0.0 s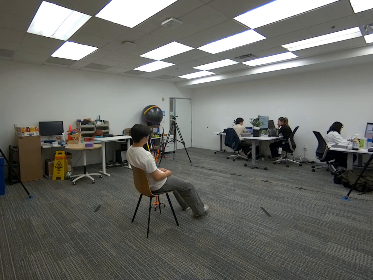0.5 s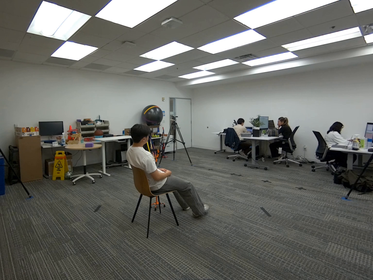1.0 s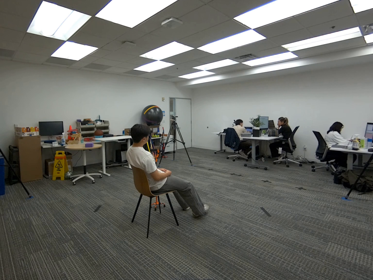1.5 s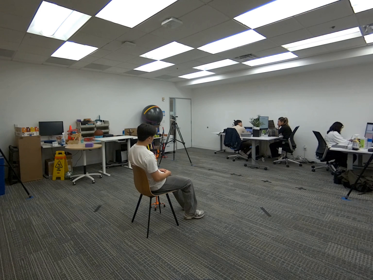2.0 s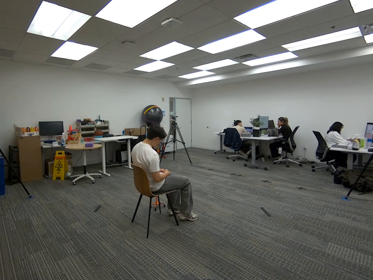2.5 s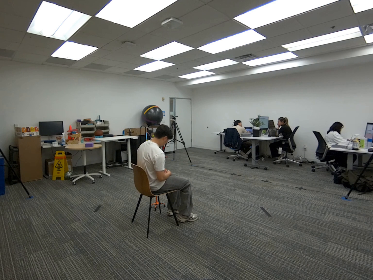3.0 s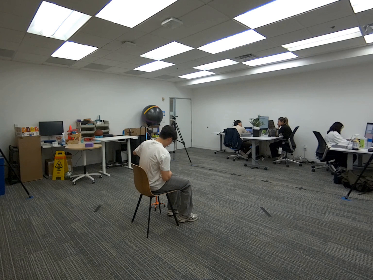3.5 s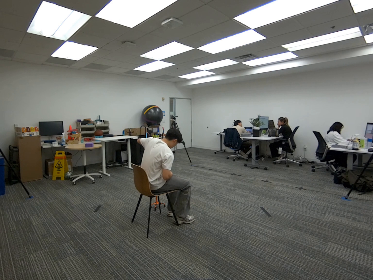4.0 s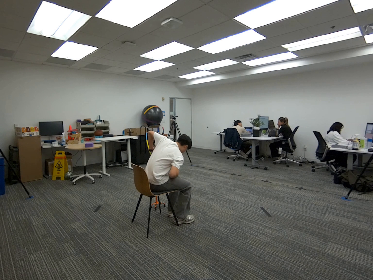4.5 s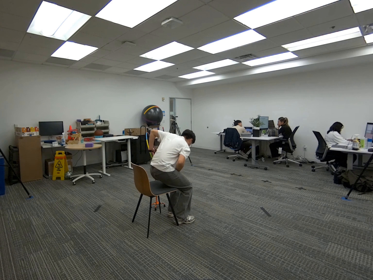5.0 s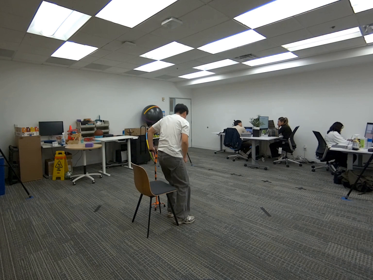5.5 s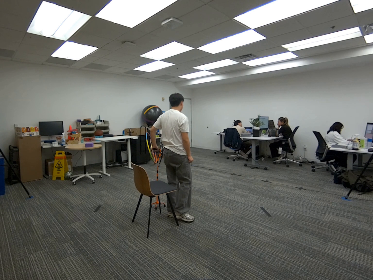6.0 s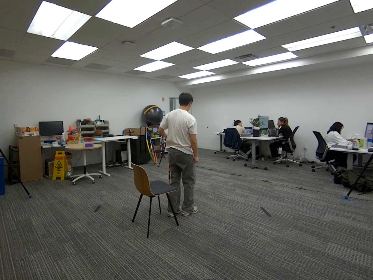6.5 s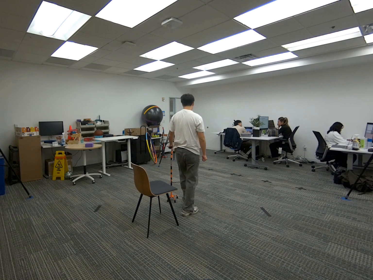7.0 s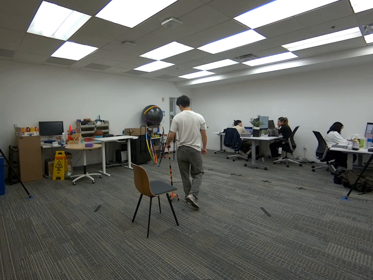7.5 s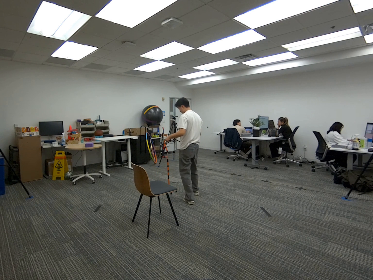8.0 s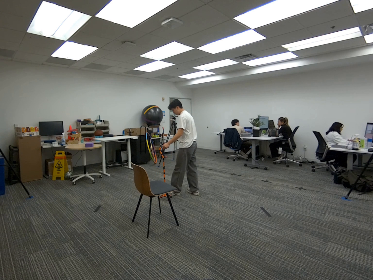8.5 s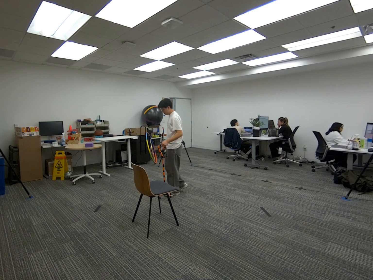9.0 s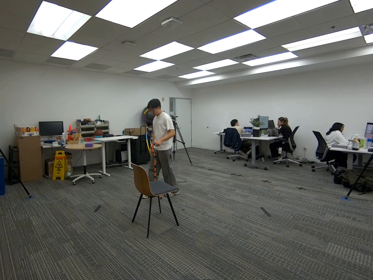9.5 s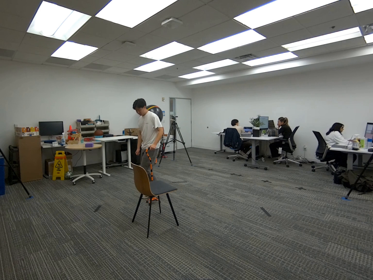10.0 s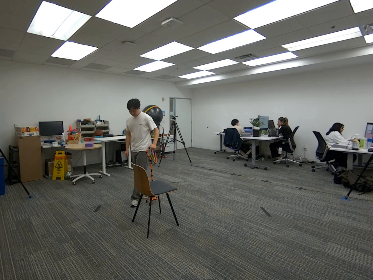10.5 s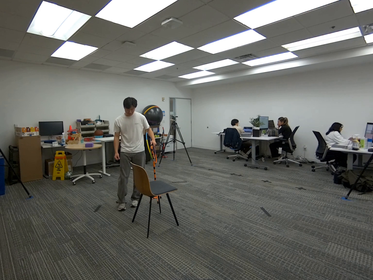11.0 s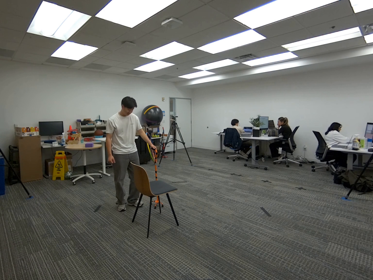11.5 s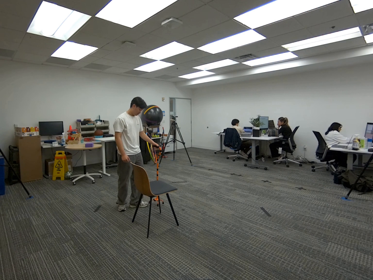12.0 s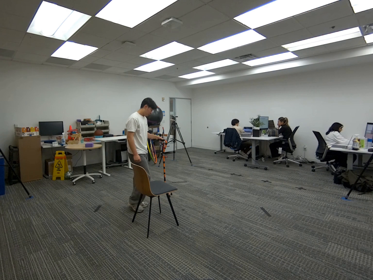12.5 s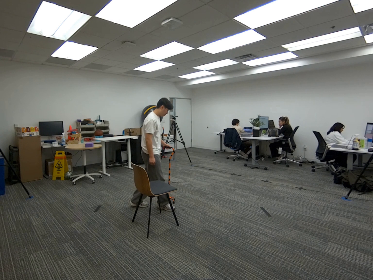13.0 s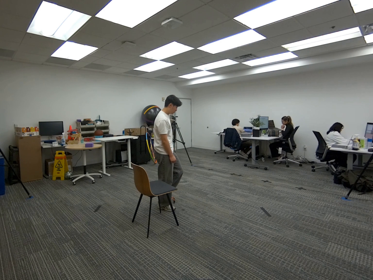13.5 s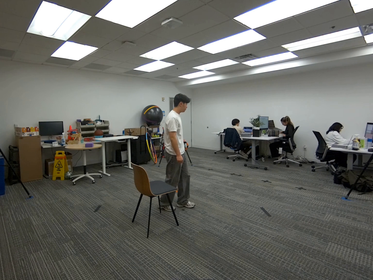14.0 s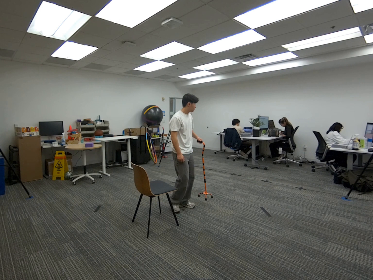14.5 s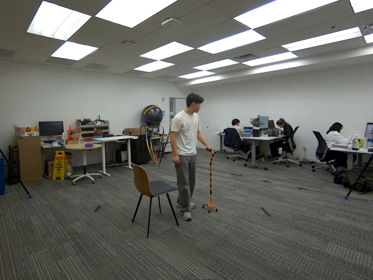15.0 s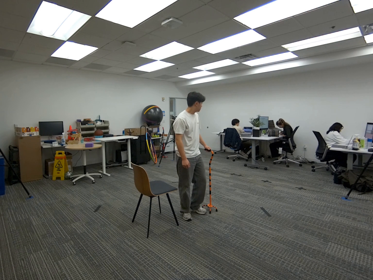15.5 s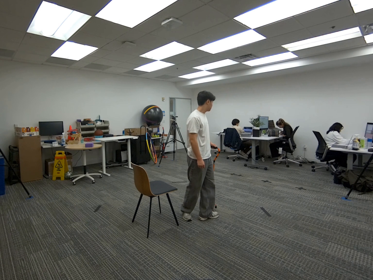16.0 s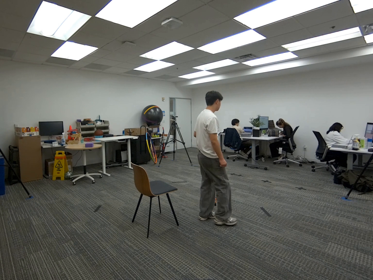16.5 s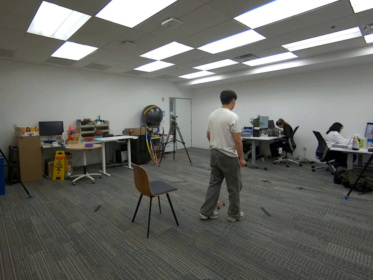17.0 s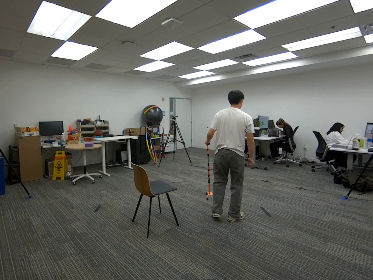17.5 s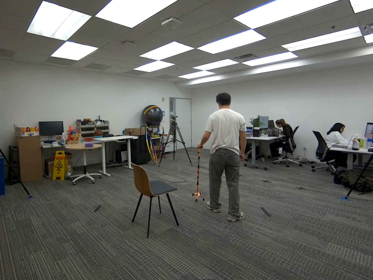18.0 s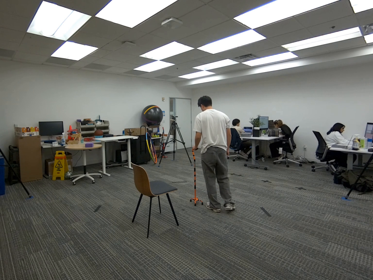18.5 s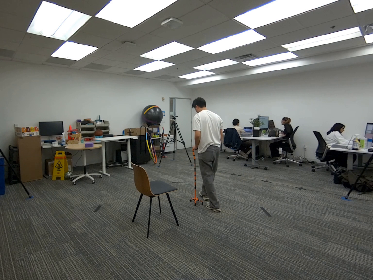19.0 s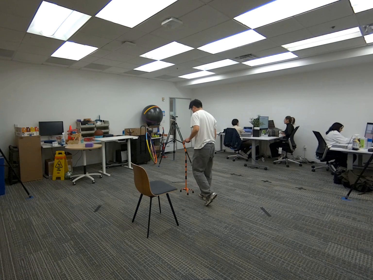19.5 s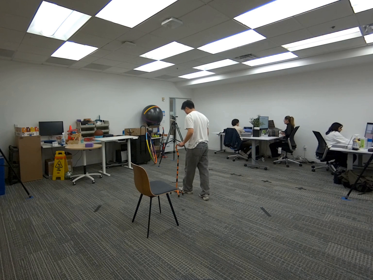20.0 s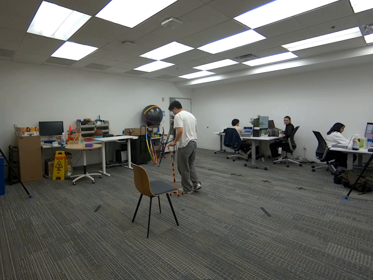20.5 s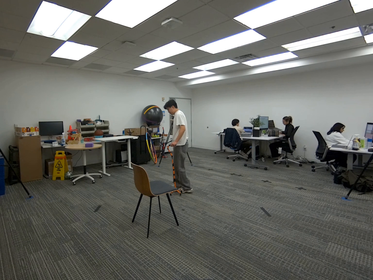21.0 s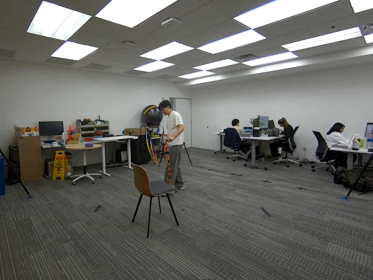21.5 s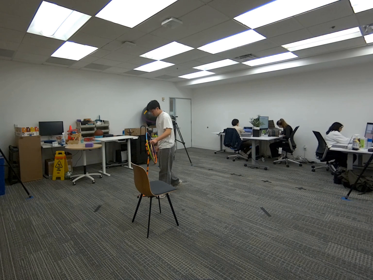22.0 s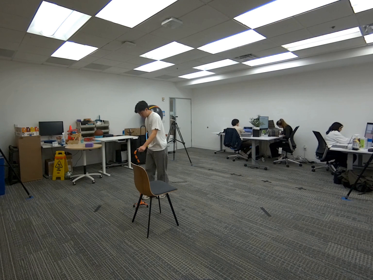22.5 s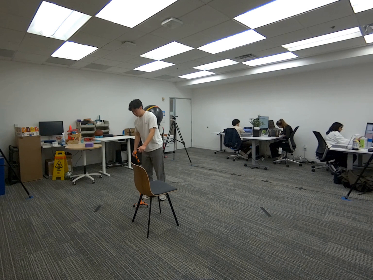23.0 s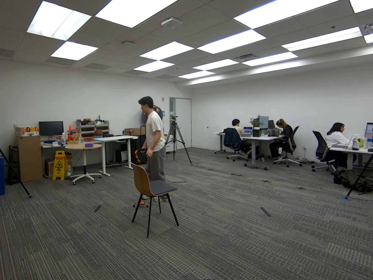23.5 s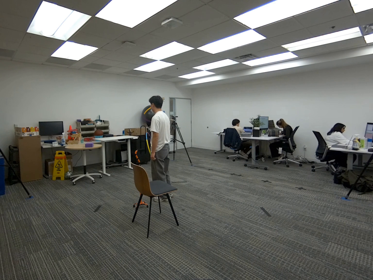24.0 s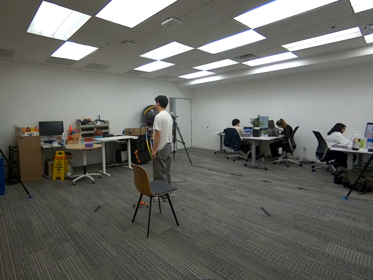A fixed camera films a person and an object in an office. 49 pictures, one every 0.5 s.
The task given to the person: Begin by sitting on the skinny wood chair and using your left hand use the cane to support you to stand up. Once up walk around the bounding area. Let go of the cane when complete.
